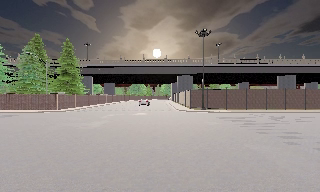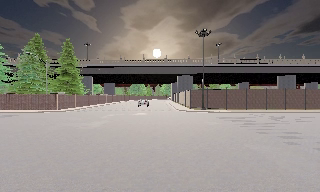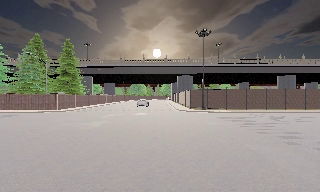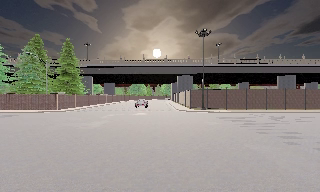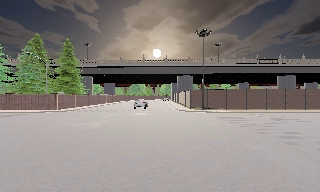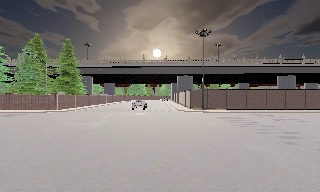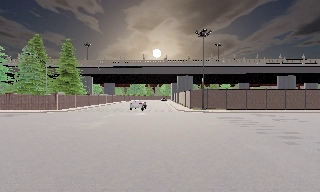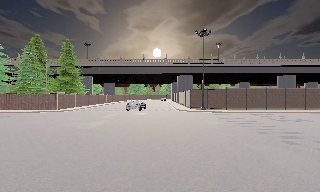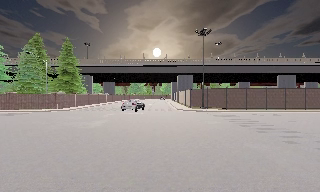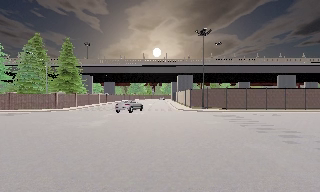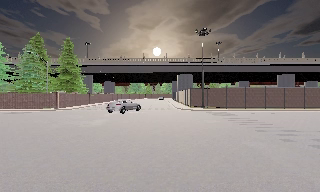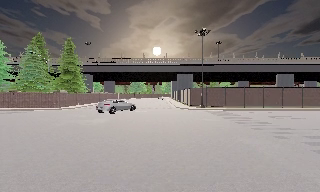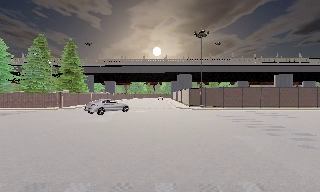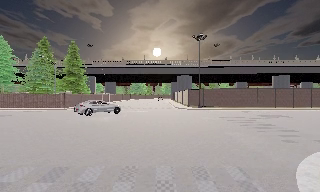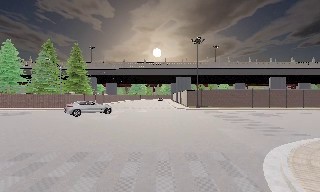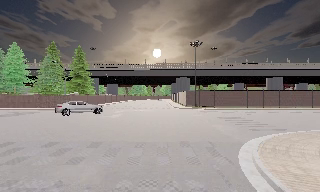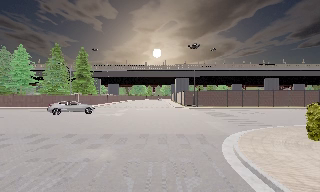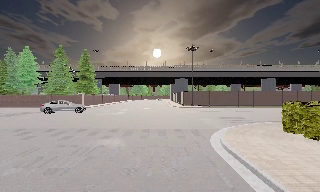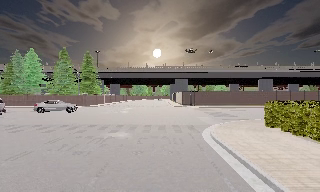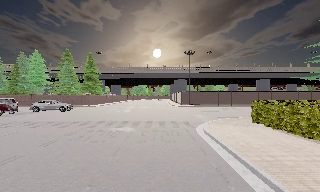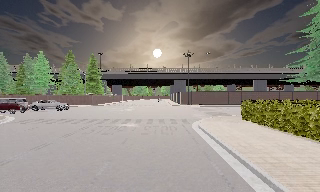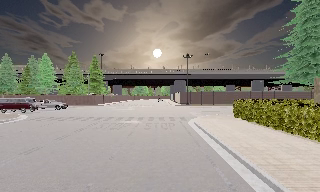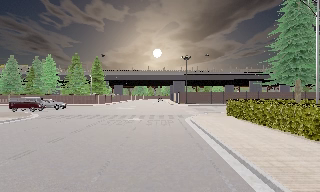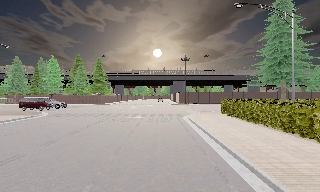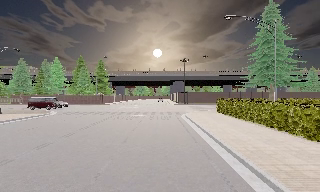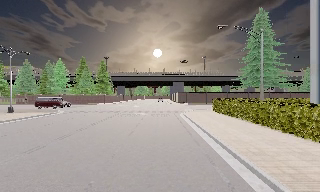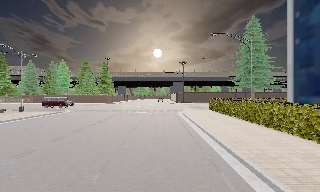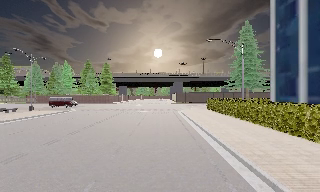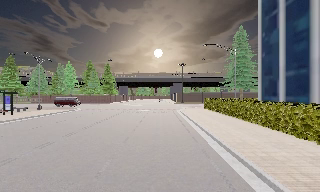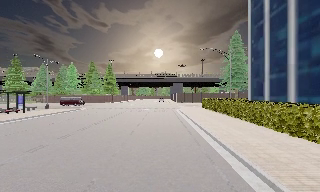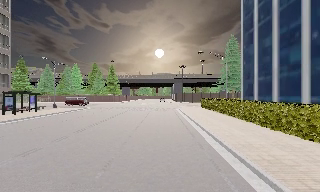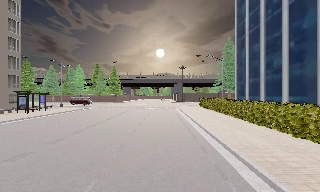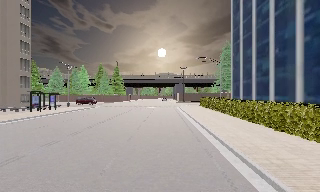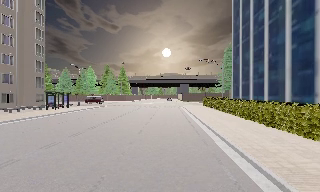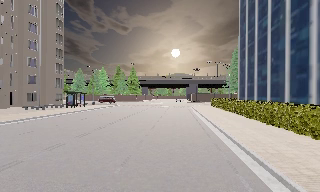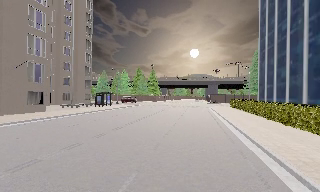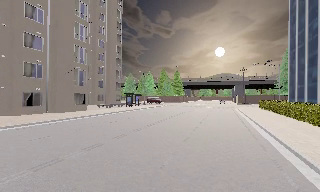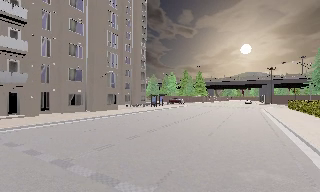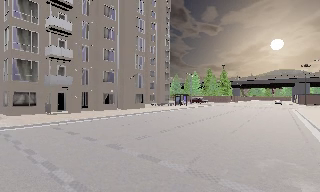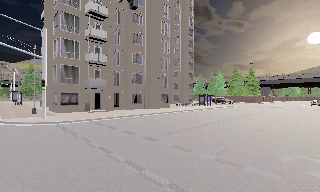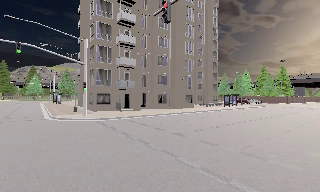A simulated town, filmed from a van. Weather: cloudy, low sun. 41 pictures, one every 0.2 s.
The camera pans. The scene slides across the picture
to the right.
The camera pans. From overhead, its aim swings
counterclockwise.
0.0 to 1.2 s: The camera keeps its place and its aim.
1.2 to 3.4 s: The camera travels backward, about 8 m, so what stands in front gets smaller. It gains speed.
3.4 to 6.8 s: The camera travels backward, about 25 m, so what stands in front gets smaller.
6.8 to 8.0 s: The camera pans to its left, which is counterclockwise from overhead, by about 45 degrees. It travels backward, about 8 m.
The film runs backward here.
